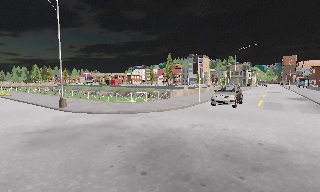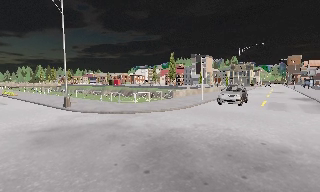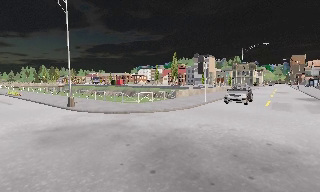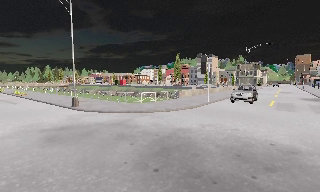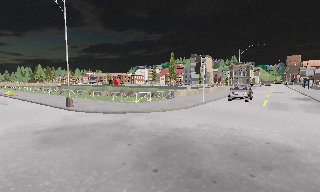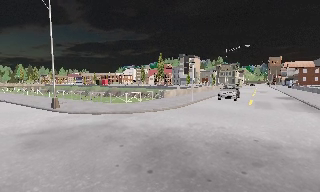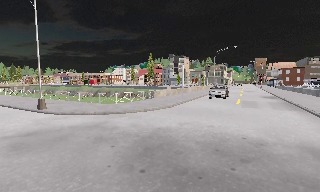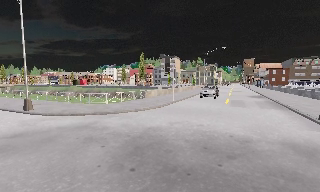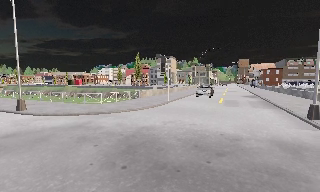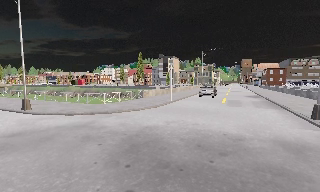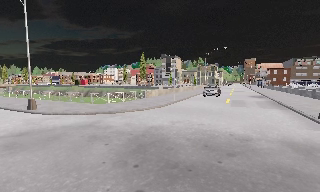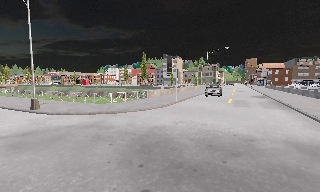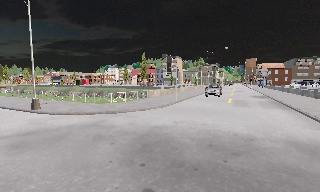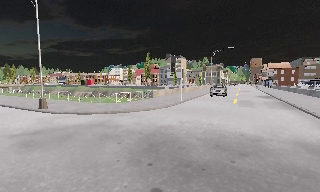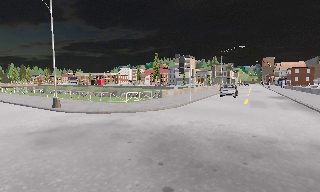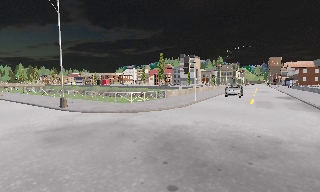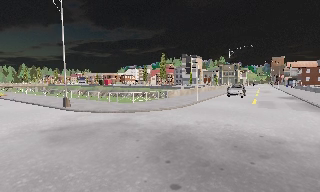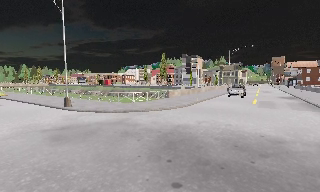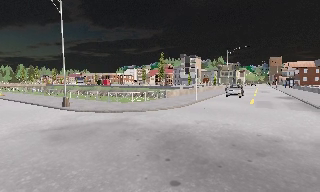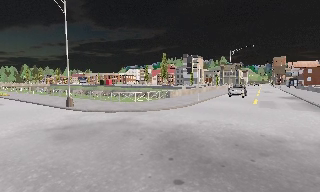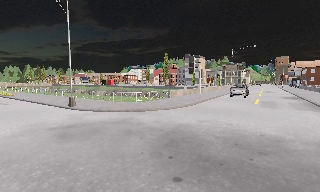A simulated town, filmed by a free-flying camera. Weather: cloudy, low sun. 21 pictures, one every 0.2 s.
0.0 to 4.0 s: The camera travels backward and to its left, about 1 m, so what stands in front gets smaller.
The film runs backward here.
